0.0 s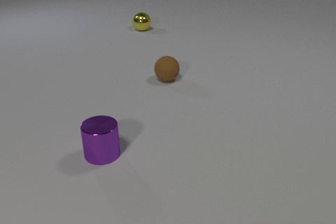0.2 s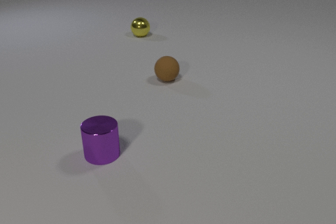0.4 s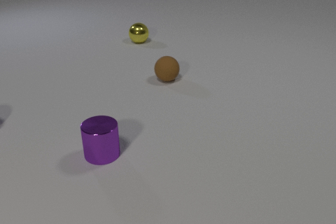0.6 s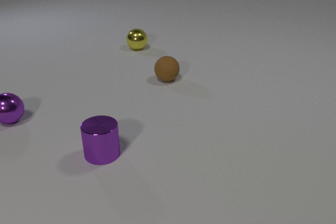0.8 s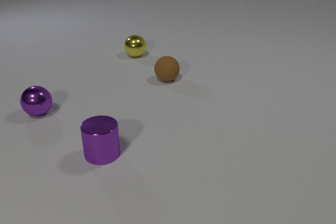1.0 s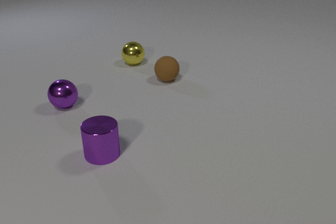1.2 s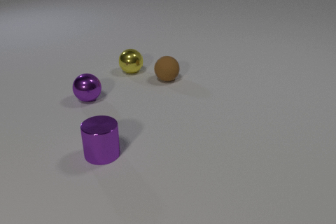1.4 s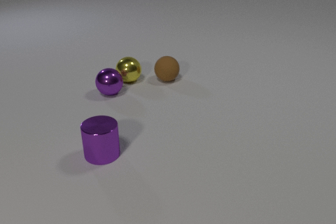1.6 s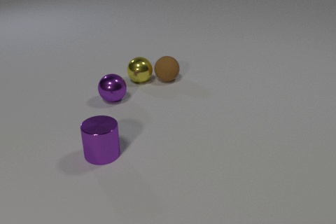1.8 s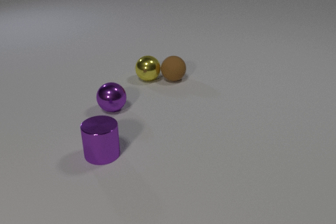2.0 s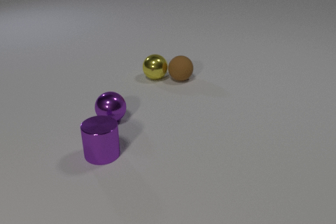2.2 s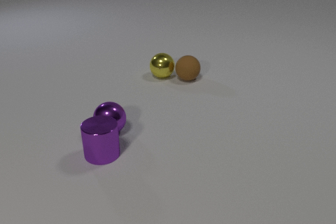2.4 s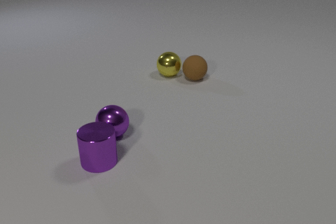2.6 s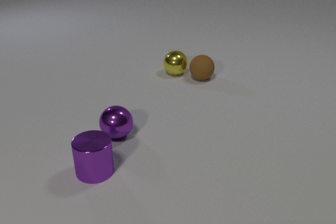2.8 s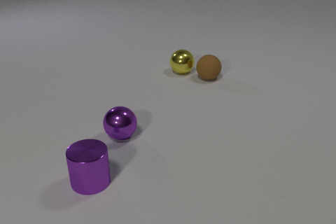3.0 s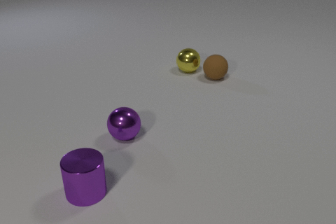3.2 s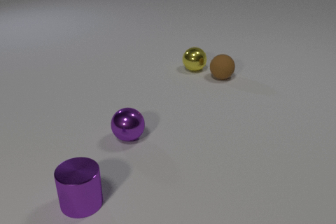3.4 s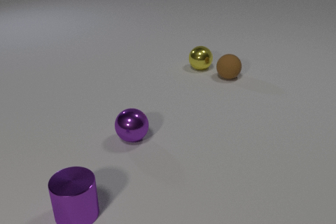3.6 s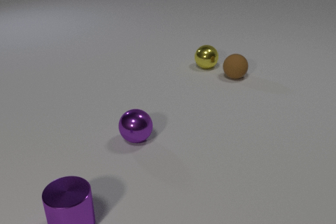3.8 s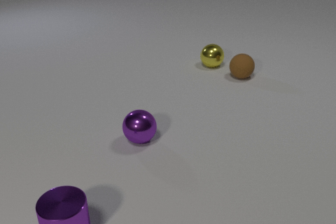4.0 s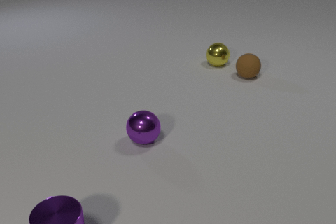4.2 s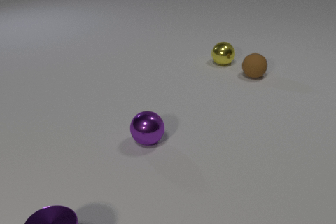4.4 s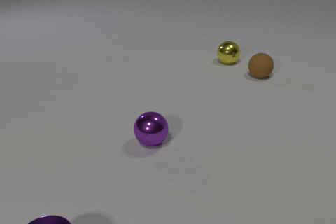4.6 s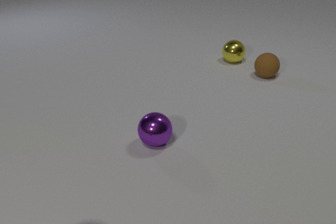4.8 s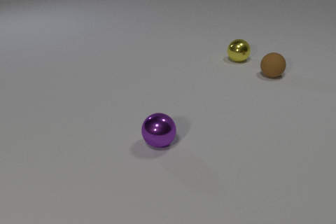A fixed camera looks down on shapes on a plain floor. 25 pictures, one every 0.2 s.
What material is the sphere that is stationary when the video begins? rubber.
What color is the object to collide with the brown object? yellow.
How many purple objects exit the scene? 1.
0.0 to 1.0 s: The purple metal sphere comes in at the left edge, rolls to the right. The yellow metal sphere rolls toward the camera.
1.0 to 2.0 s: The purple metal sphere rolls to the right and toward the camera. The yellow metal sphere rolls toward the camera and to the right. The brown rubber sphere rolls to the right. The purple metal sphere and the yellow metal sphere collide. The yellow metal sphere and the brown rubber sphere collide.
2.0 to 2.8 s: The purple metal sphere rolls toward the camera. The yellow metal sphere rolls to the right and away from the camera. The brown rubber sphere rolls to the right. The purple metal cylinder slides toward the camera. The purple metal sphere and the purple metal cylinder collide.
2.8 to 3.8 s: The purple metal sphere rolls to the right and toward the camera. The yellow metal sphere rolls to the right and away from the camera. The brown rubber sphere rolls to the right. The purple metal cylinder slides toward the camera.
3.8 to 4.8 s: The purple metal sphere rolls to the right. The yellow metal sphere rolls to the right and away from the camera. The brown rubber sphere rolls to the right. The purple metal cylinder slides toward the camera and to the left, leaves at the bottom edge.
